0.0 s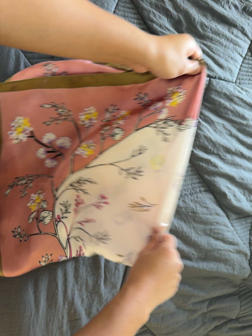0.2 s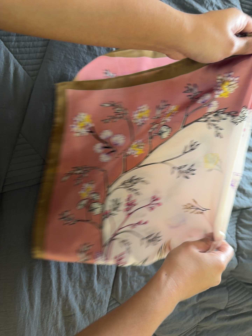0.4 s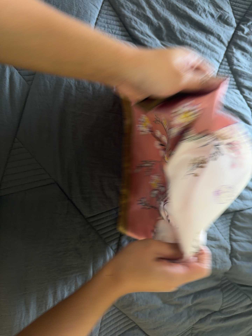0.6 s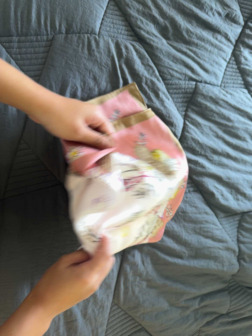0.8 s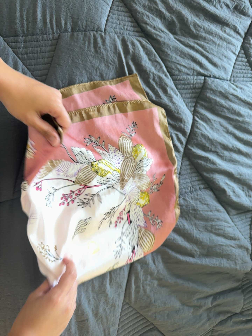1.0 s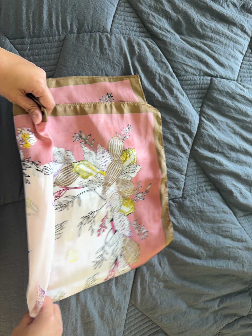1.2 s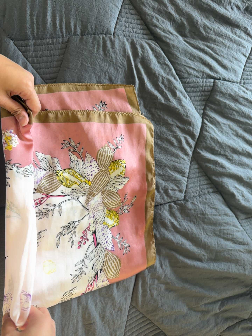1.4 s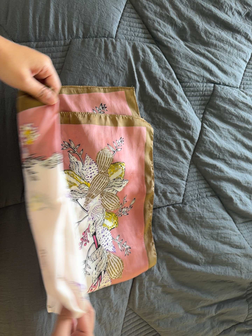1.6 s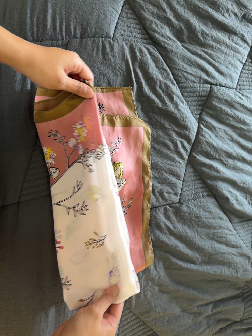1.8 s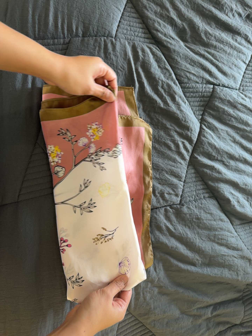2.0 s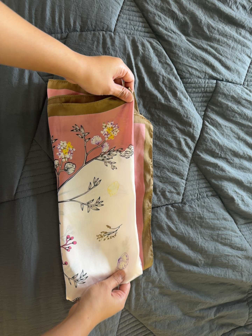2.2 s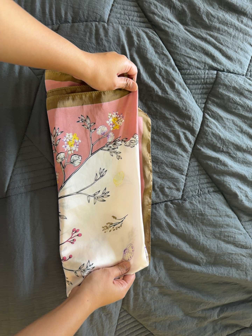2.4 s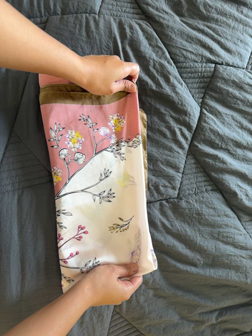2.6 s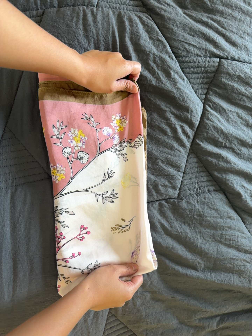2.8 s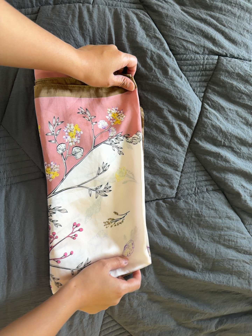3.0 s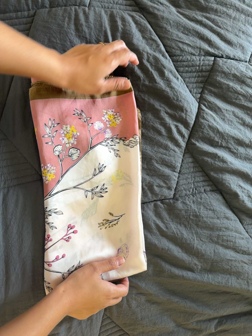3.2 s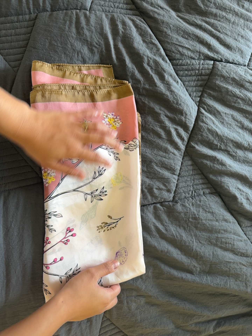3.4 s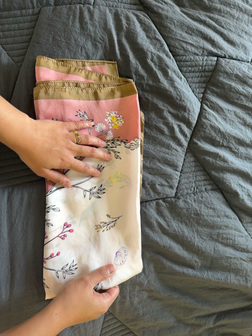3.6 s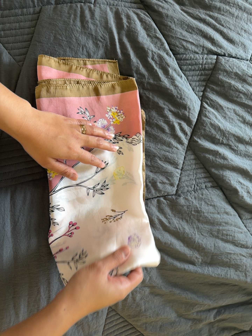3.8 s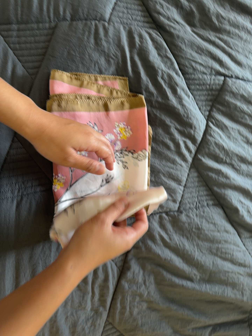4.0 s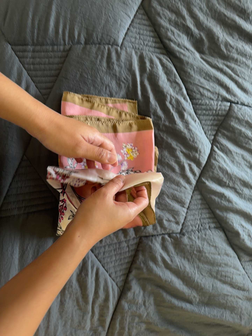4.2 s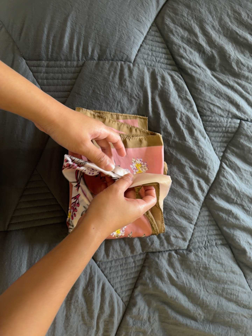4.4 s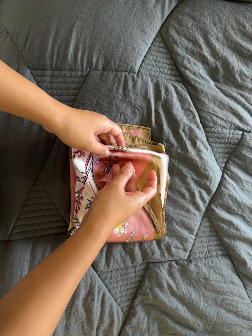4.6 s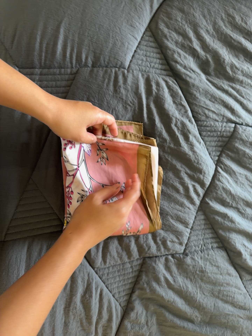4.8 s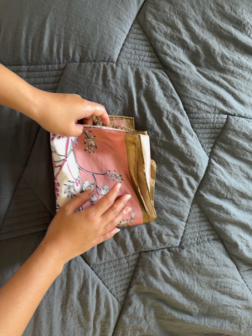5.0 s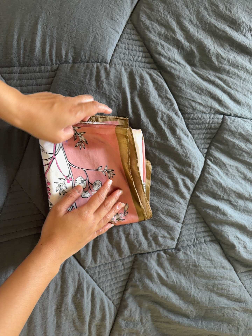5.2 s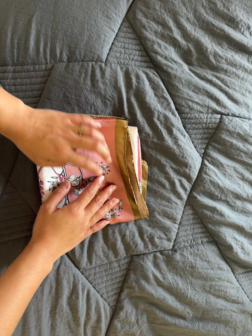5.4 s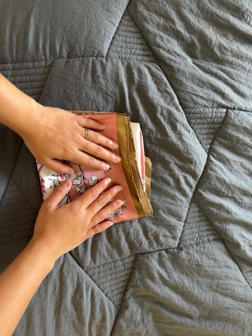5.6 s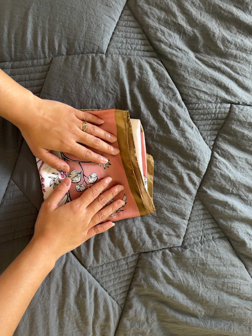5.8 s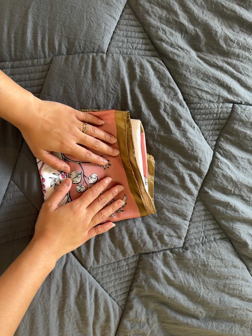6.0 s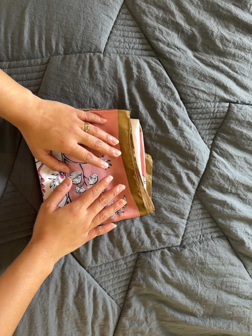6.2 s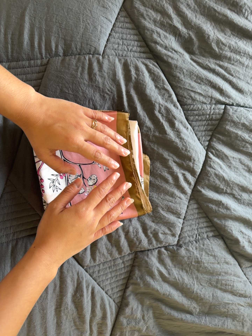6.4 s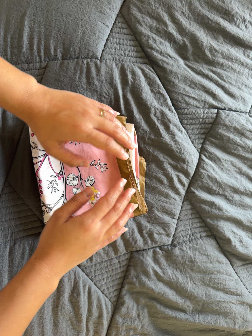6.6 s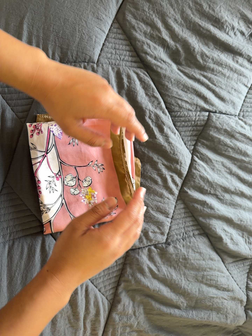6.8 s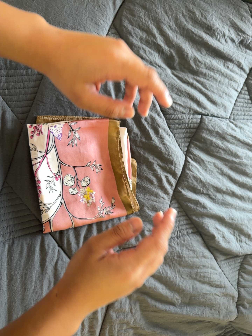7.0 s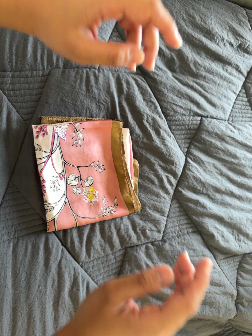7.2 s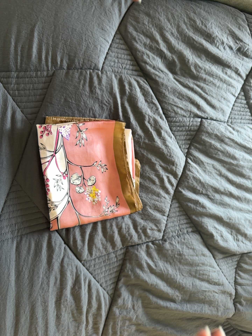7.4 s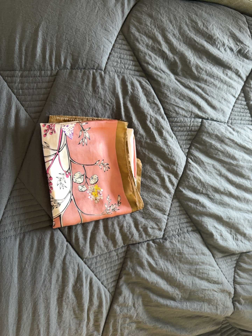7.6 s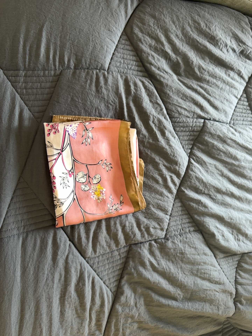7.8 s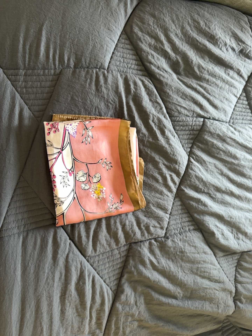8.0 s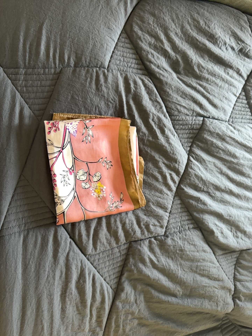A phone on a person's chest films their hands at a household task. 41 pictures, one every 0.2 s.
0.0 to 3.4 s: The camera travels to its right and forward, about 9 cm.
3.4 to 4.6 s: The camera travels toward the top of its view, about 10 cm, so close, fixed things drift downward.
4.6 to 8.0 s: The camera shifts only a little, or ends up much as it began.
The film runs forward here.
